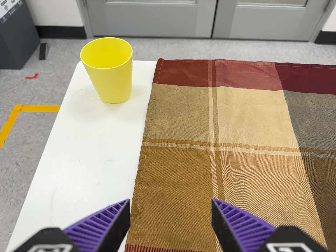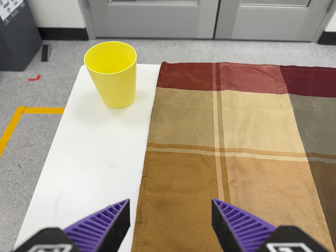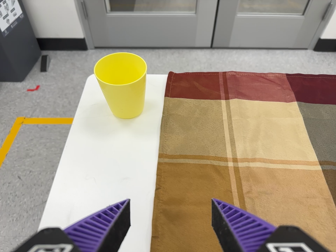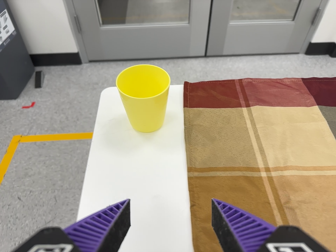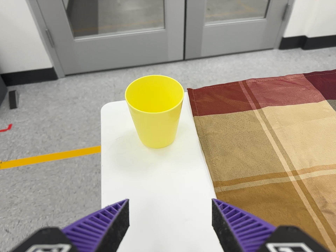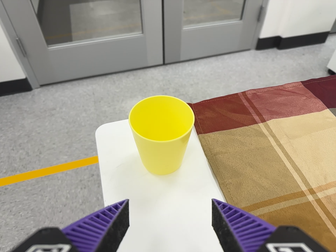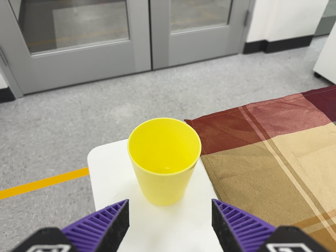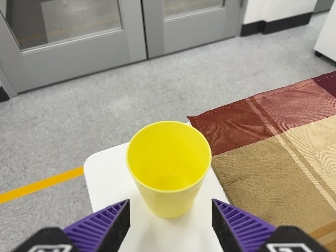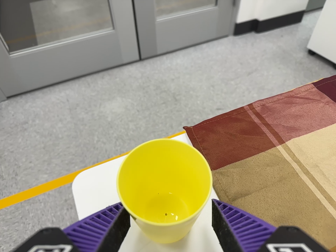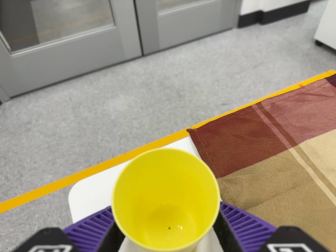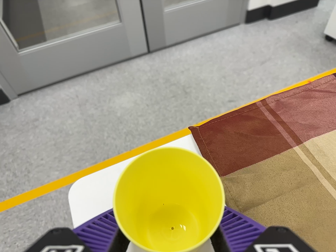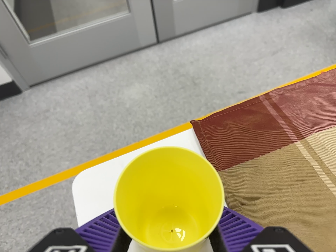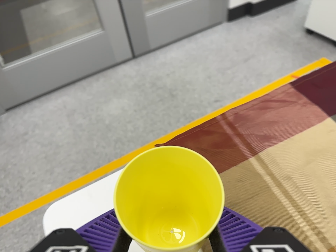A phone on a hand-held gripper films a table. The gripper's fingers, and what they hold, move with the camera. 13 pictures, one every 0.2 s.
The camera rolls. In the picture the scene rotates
counterclockwise.
0.0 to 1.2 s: The camera pans to its right by about 15 degrees. It travels to its left, forward and toward the top of its view, about 22 cm. It rolls about its line of sight by about 15 degrees, and the scene rotates counterclockwise.
1.2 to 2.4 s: The camera travels toward the top of its view, forward and to its right, about 10 cm. It rolls about its line of sight by about 10 degrees, and the scene rotates counterclockwise.
The film runs forward here.
